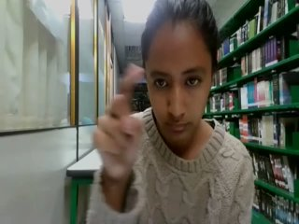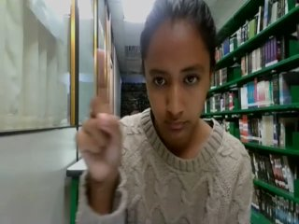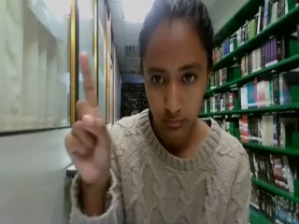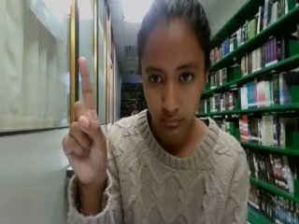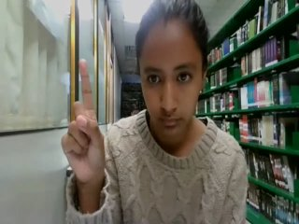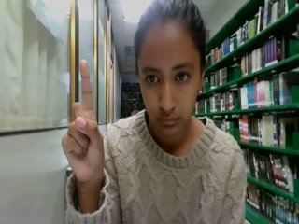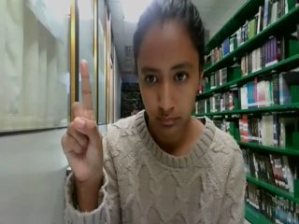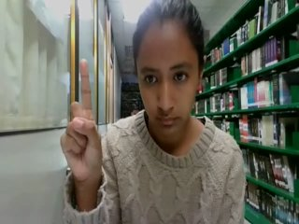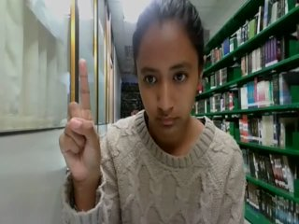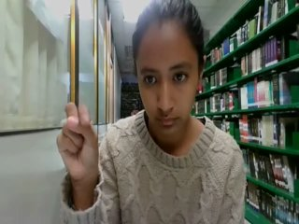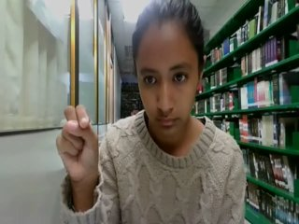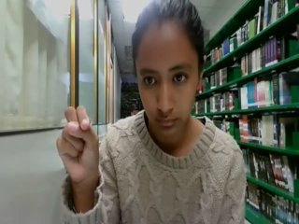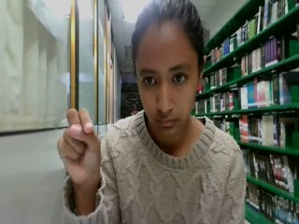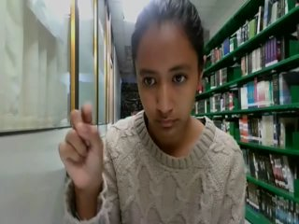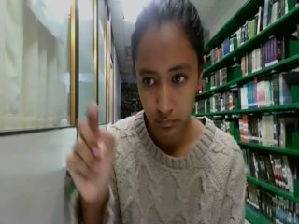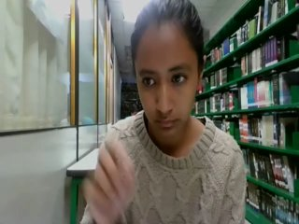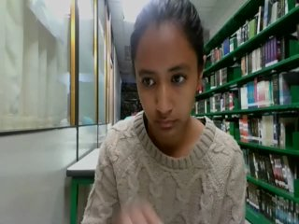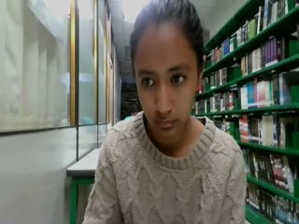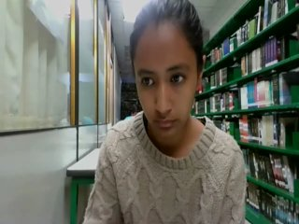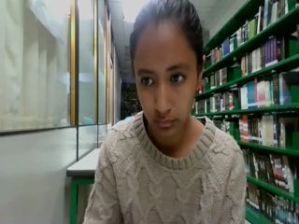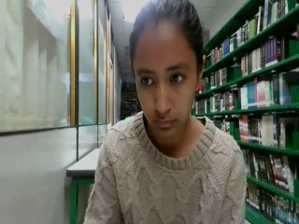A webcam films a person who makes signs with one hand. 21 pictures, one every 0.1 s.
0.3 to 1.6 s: Click with one finger.
1.7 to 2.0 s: Non-gesture.
